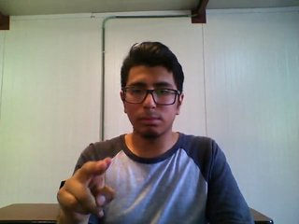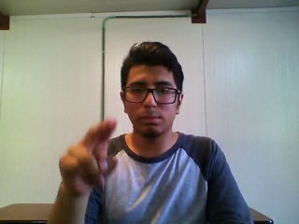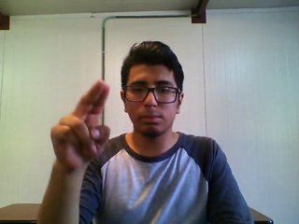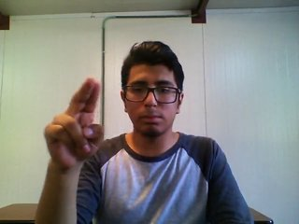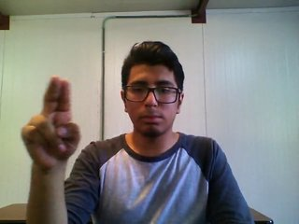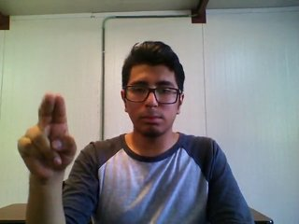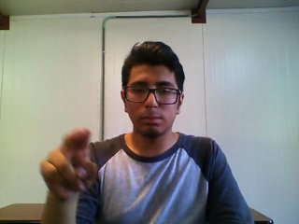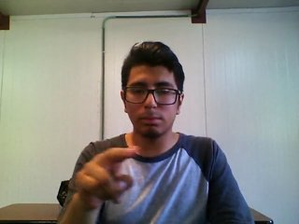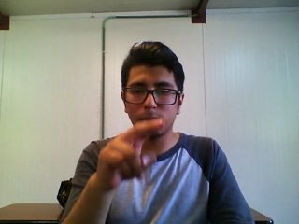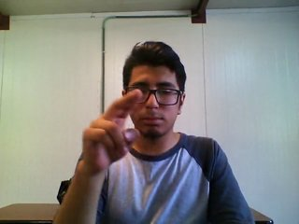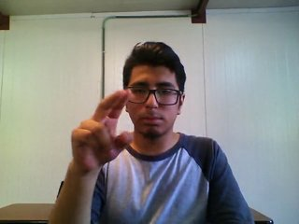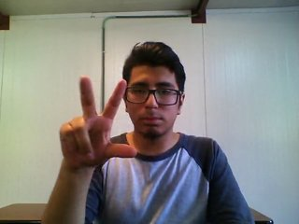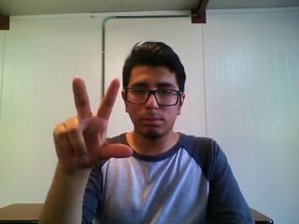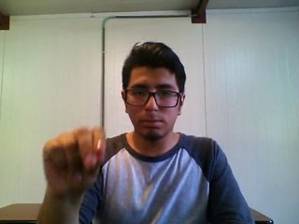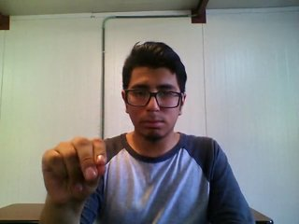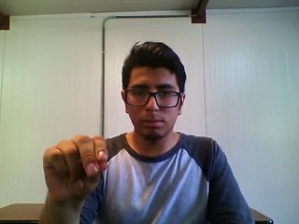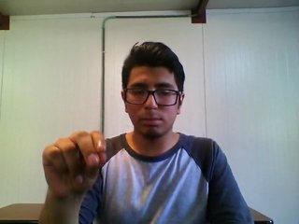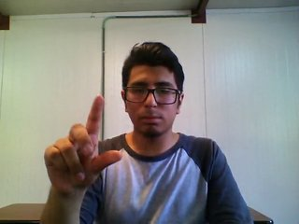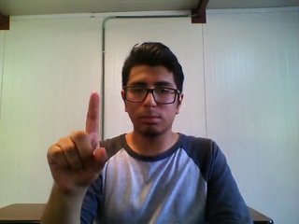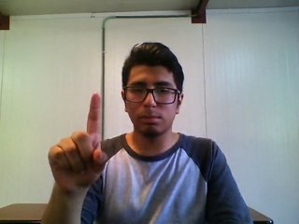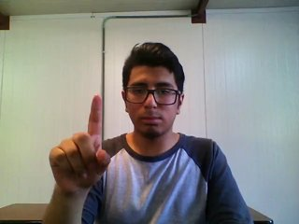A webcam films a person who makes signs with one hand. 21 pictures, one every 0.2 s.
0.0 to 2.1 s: Pointing with two fingers.
2.2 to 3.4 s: Zoom out.
3.5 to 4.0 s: Pointing with one finger.
